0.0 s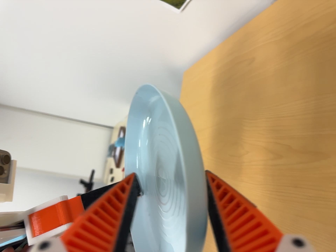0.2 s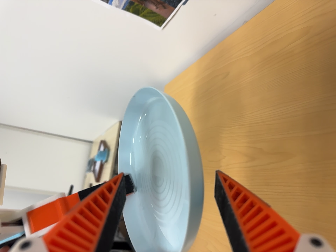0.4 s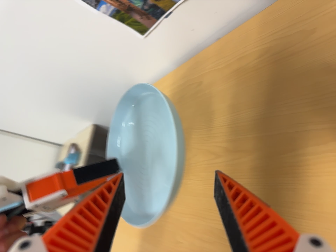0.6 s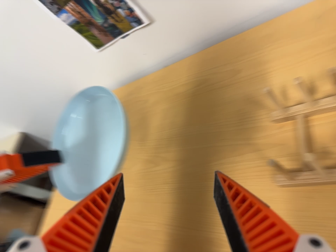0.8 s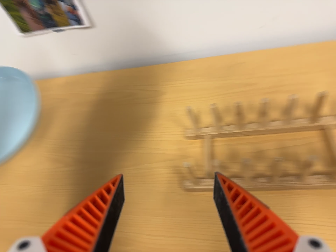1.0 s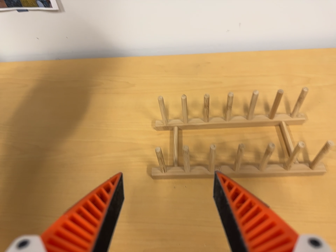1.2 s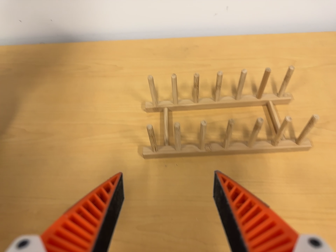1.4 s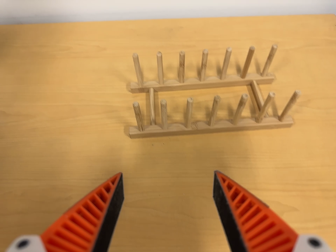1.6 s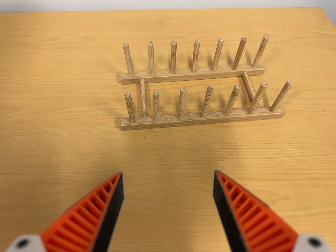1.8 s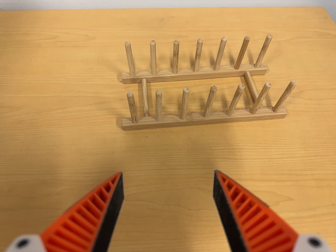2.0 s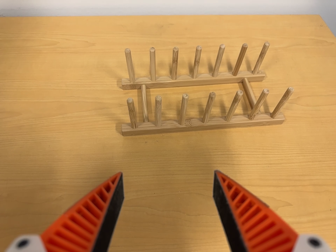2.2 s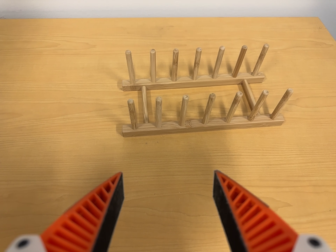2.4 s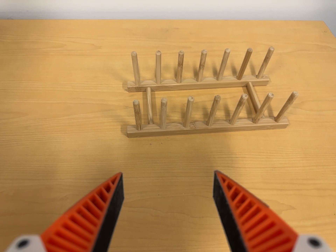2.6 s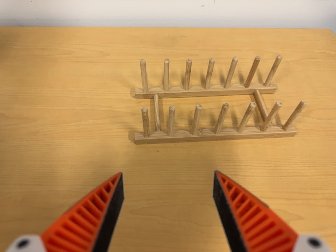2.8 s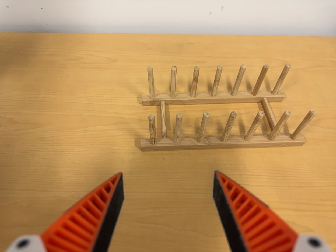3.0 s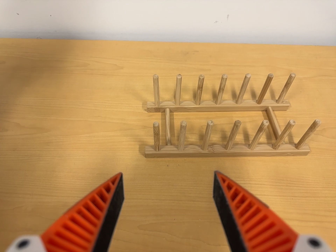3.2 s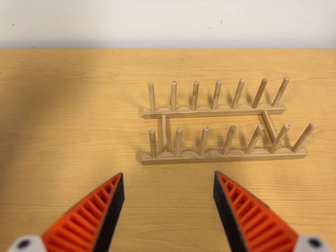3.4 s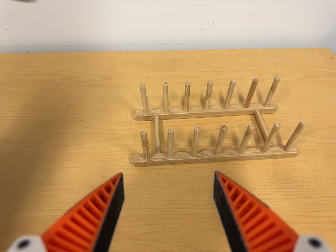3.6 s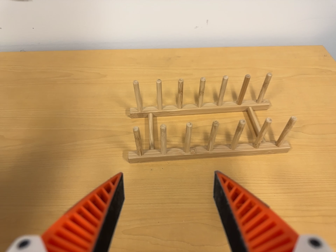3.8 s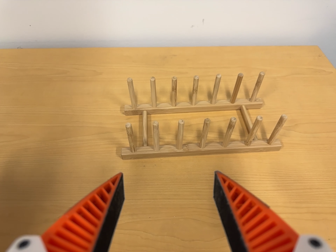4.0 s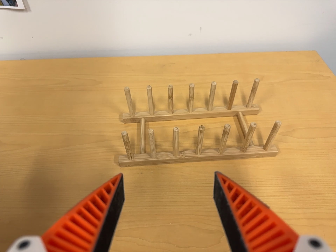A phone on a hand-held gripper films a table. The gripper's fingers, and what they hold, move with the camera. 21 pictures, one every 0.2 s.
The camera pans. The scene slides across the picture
to the left.
0.0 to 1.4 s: The scene slides to the left, as the camera pans about 65 degrees to its right. It travels backward, toward the bottom of its view and to its left, about 26 cm. Its aim tips toward the top of its view by about 15 degrees. It rolls about its line of sight by about 20 degrees, and the scene rotates clockwise.
1.4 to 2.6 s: The camera shifts only a little, or ends up much as it began.
2.6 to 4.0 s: The camera travels to its right, about 5 cm.
The film runs backward here.
